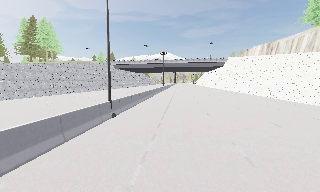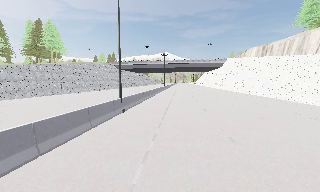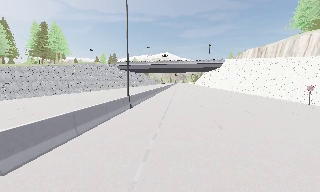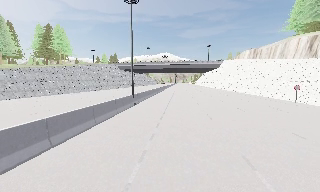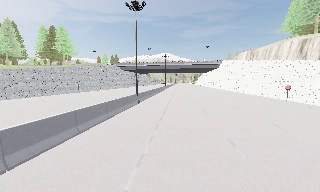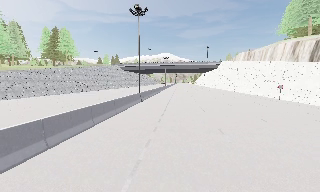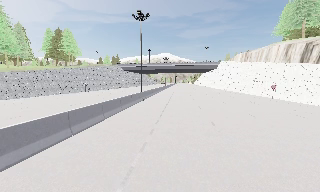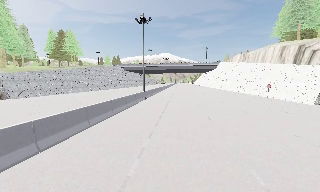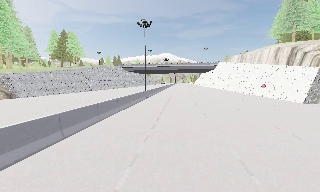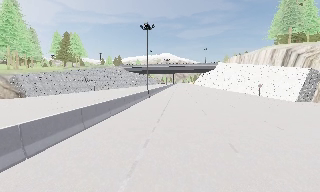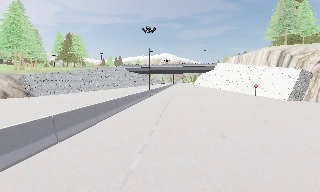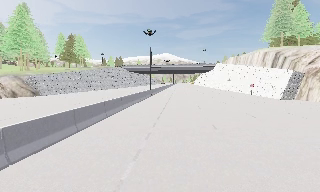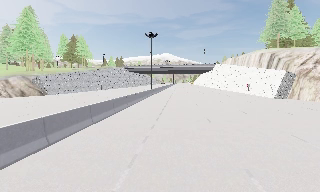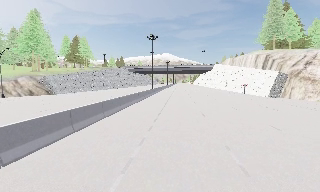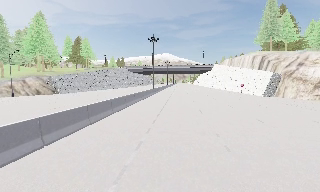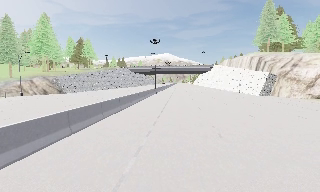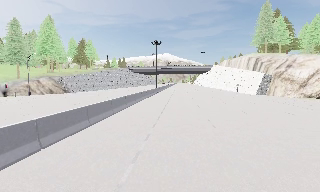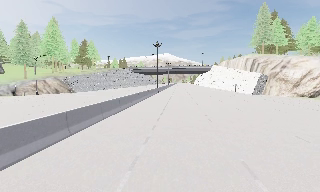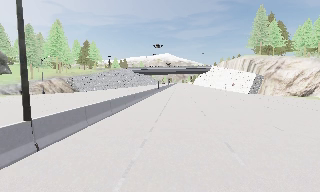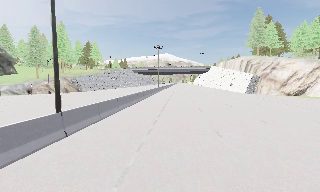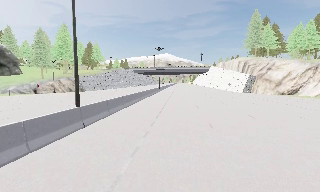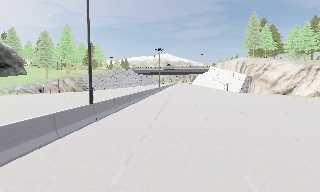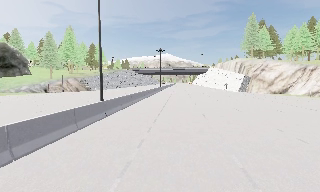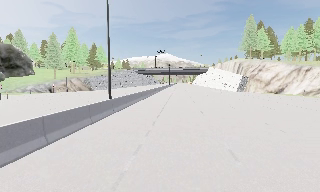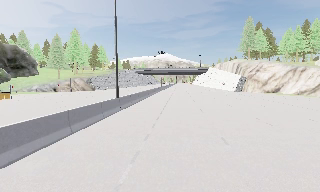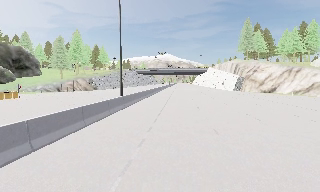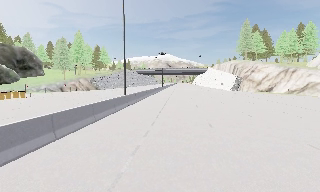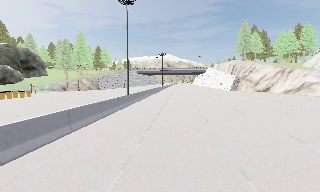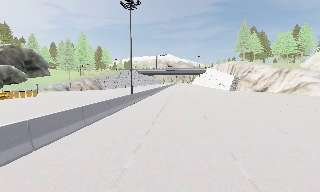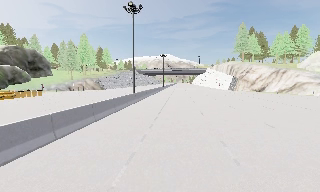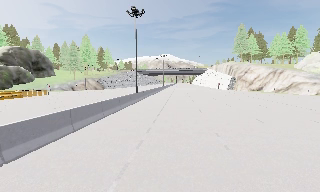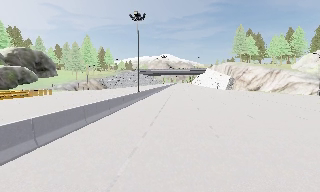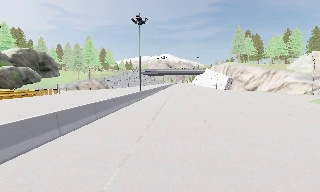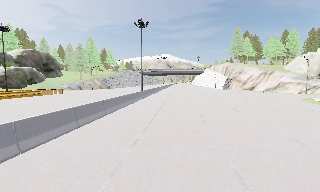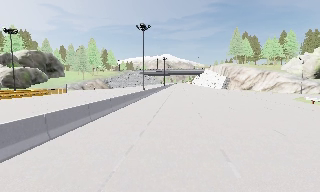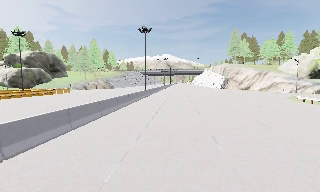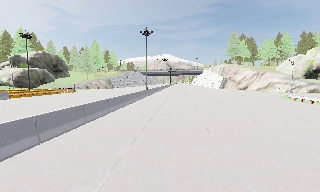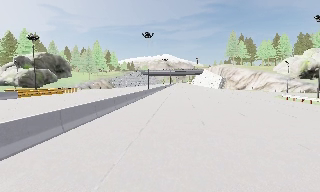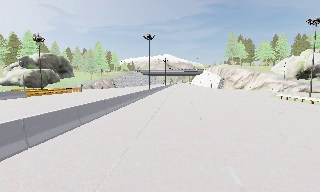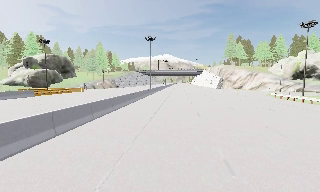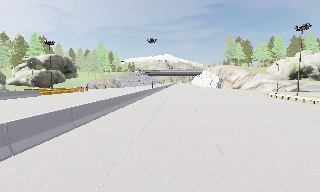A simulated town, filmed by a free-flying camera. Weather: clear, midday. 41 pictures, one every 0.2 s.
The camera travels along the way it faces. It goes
backward.
0.0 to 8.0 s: The camera travels backward, about 60 m, so what stands in front gets smaller.
The film runs backward here.
